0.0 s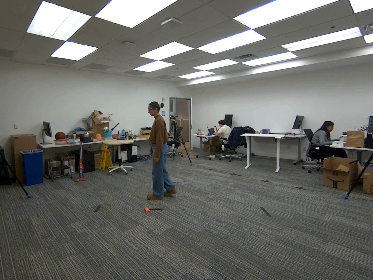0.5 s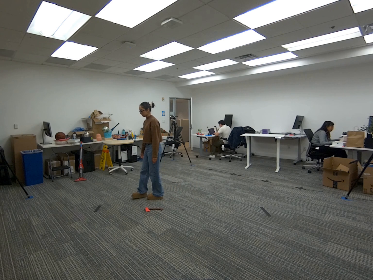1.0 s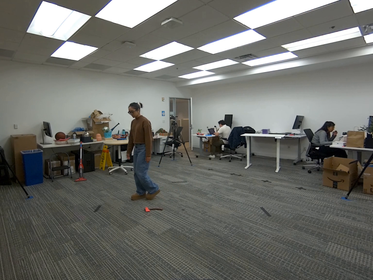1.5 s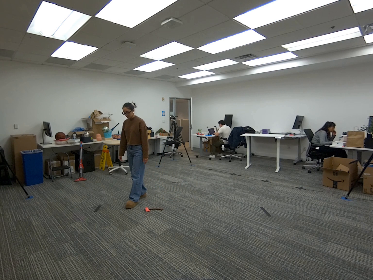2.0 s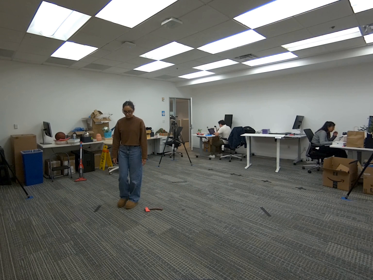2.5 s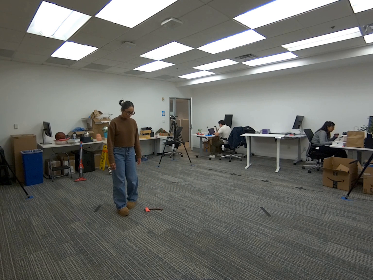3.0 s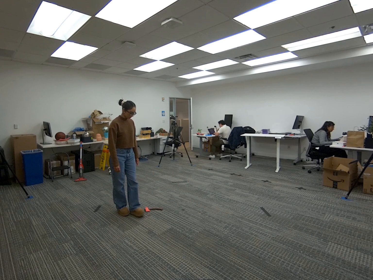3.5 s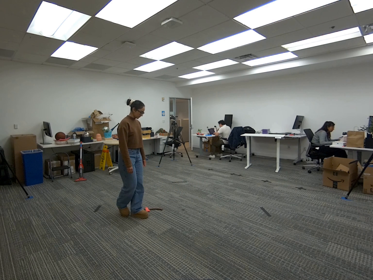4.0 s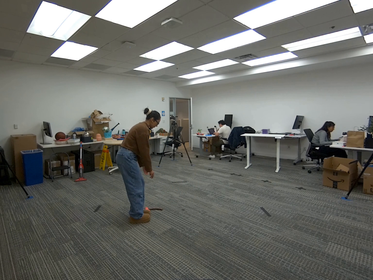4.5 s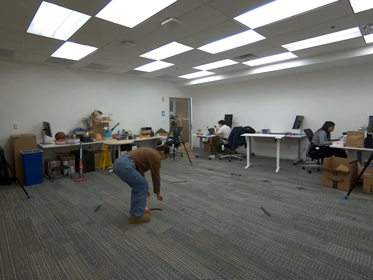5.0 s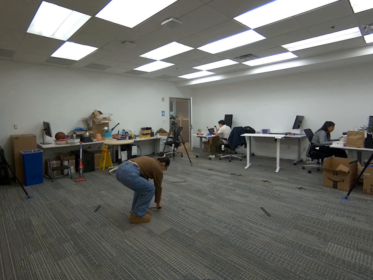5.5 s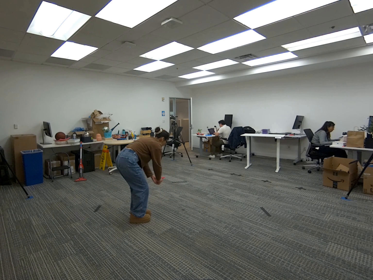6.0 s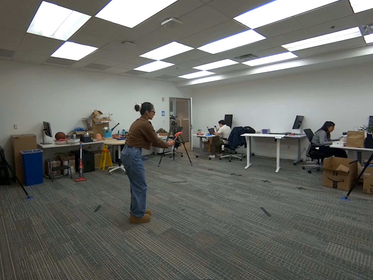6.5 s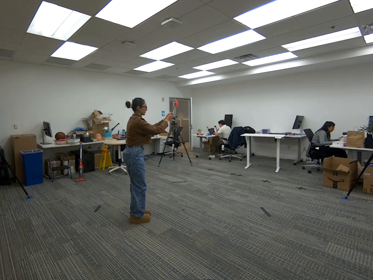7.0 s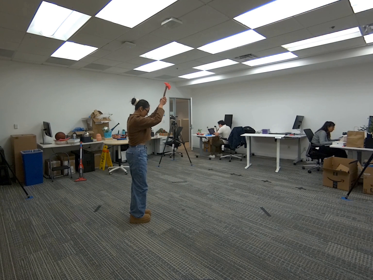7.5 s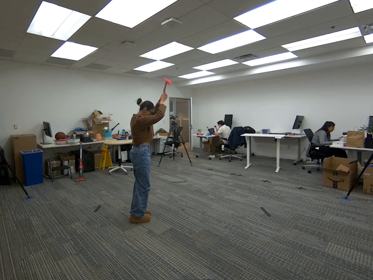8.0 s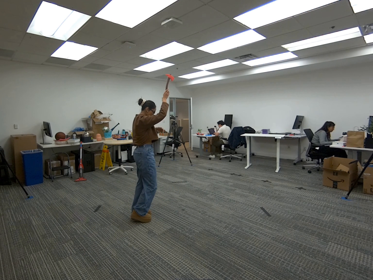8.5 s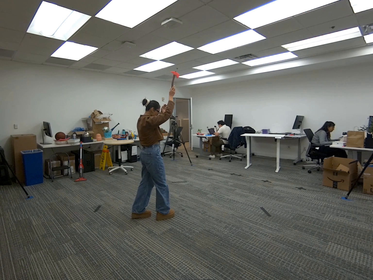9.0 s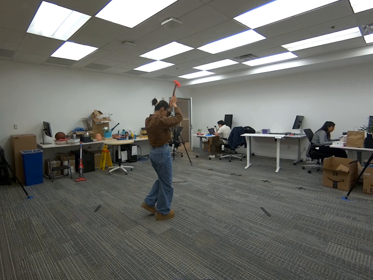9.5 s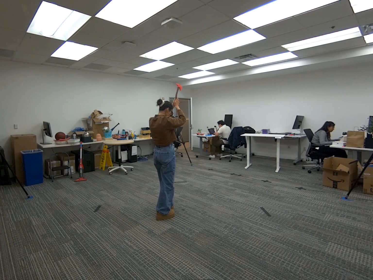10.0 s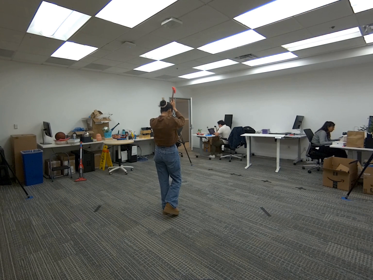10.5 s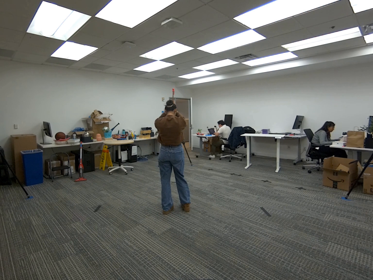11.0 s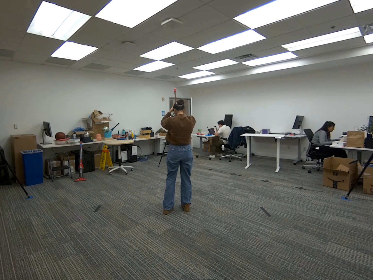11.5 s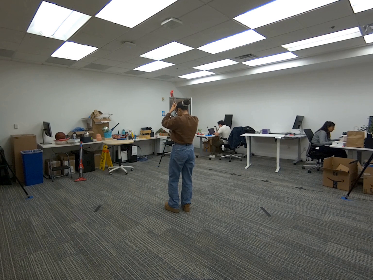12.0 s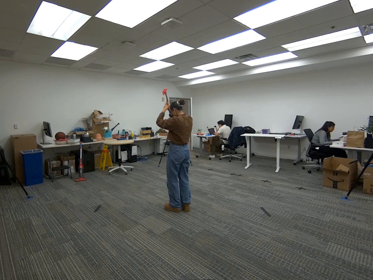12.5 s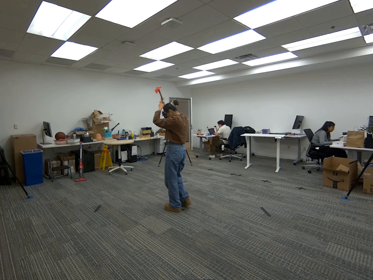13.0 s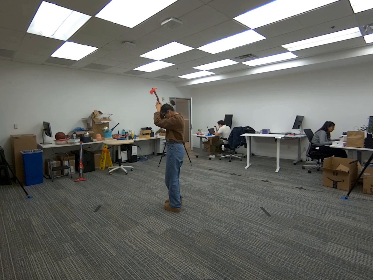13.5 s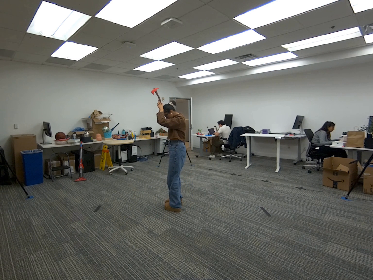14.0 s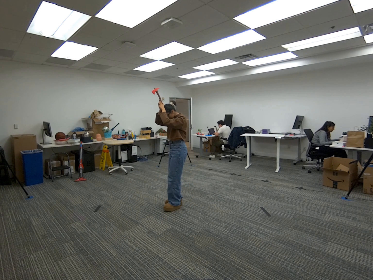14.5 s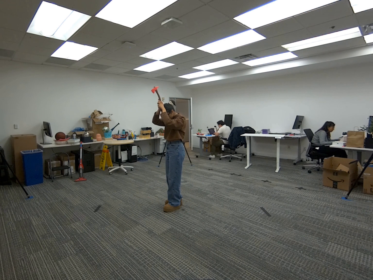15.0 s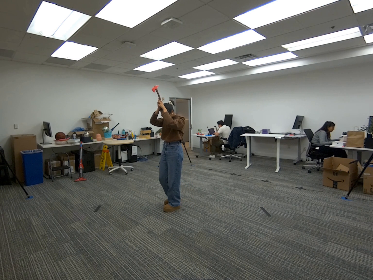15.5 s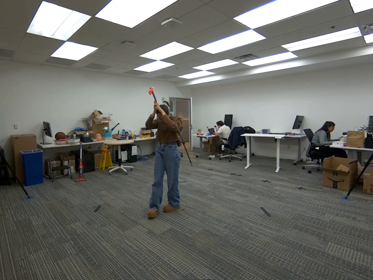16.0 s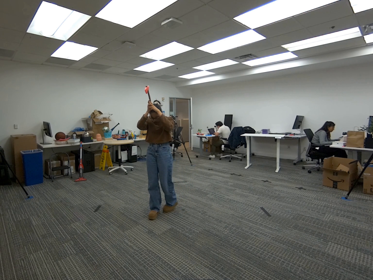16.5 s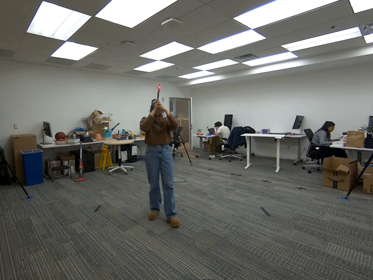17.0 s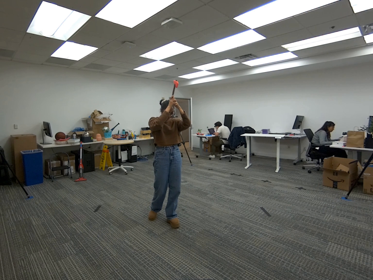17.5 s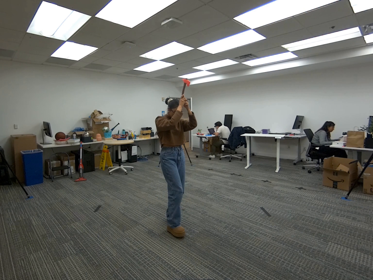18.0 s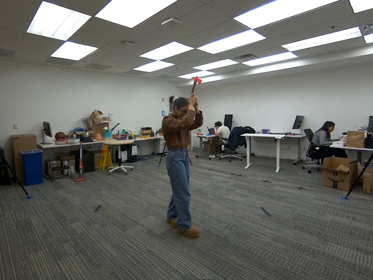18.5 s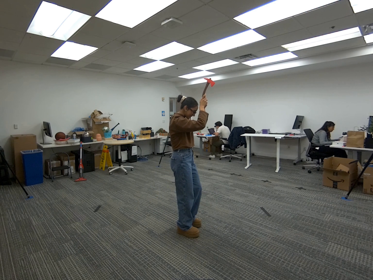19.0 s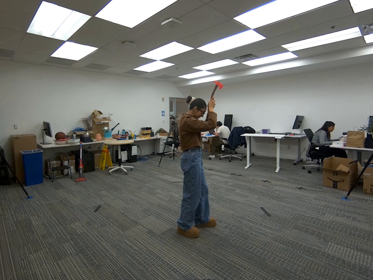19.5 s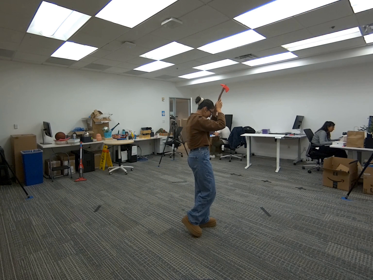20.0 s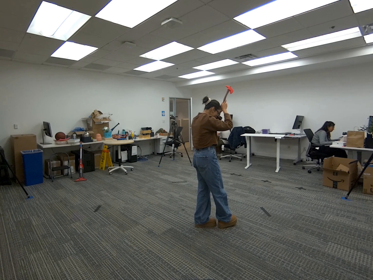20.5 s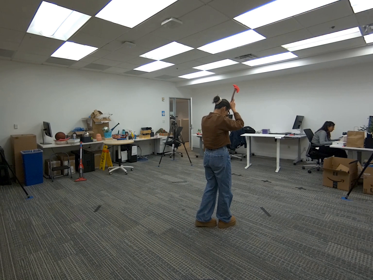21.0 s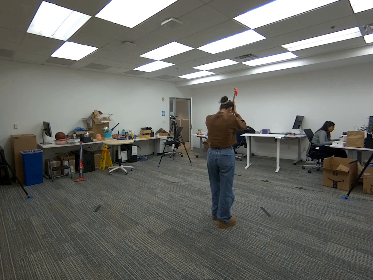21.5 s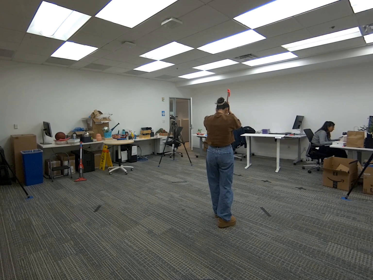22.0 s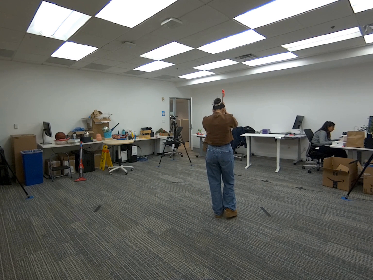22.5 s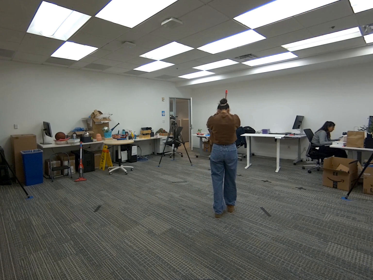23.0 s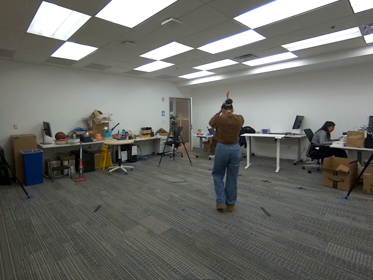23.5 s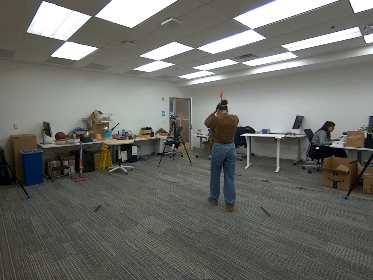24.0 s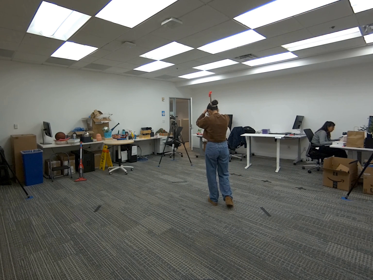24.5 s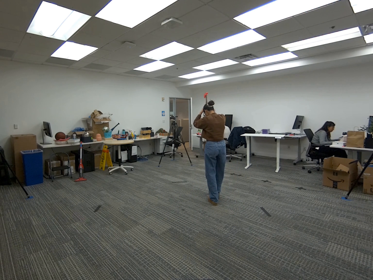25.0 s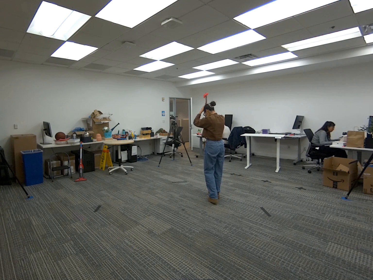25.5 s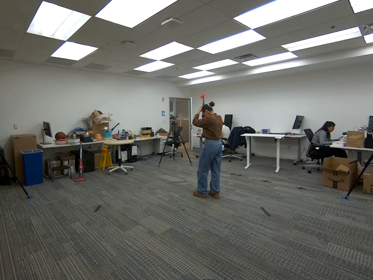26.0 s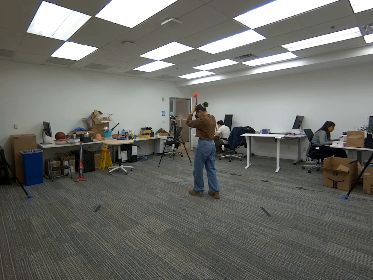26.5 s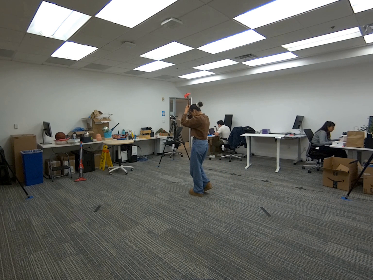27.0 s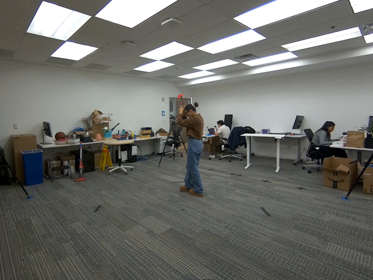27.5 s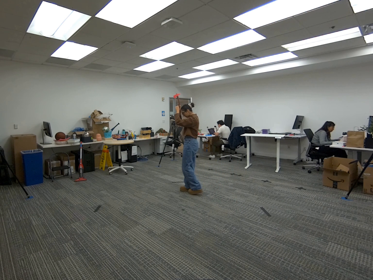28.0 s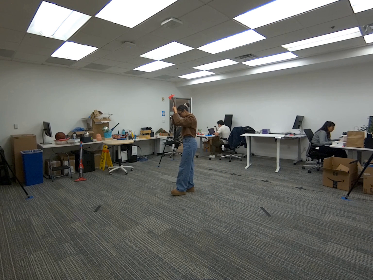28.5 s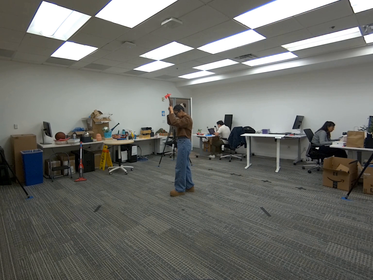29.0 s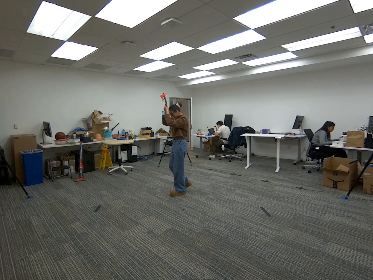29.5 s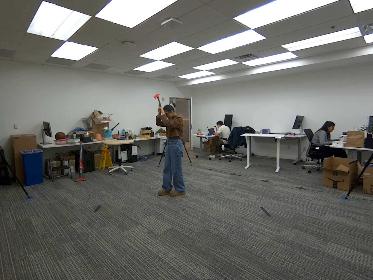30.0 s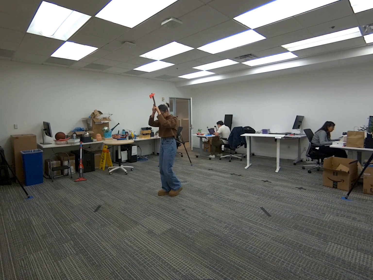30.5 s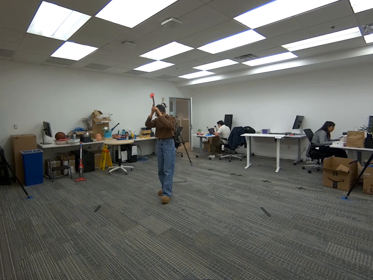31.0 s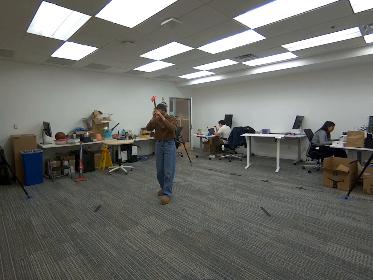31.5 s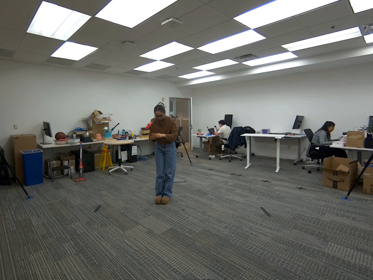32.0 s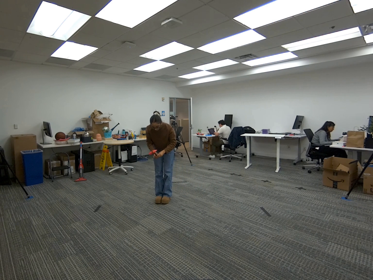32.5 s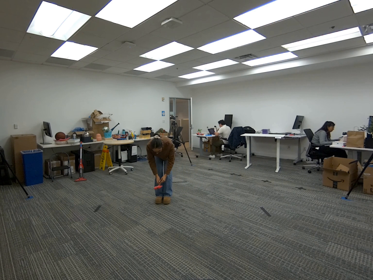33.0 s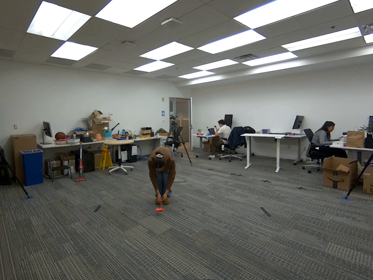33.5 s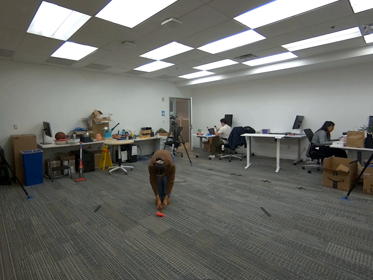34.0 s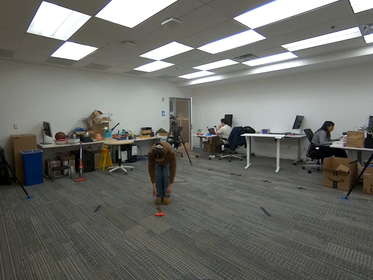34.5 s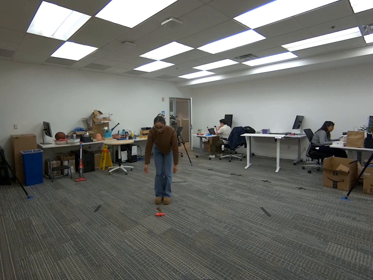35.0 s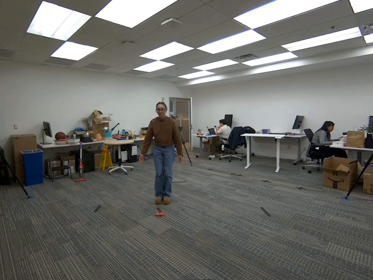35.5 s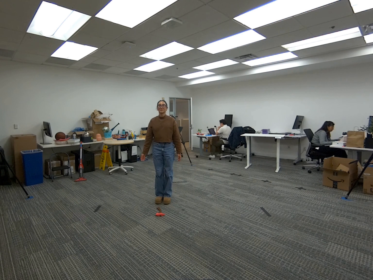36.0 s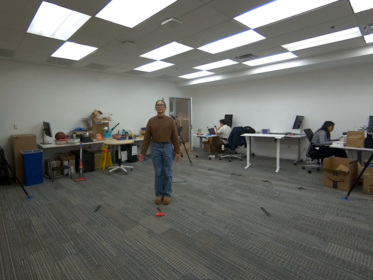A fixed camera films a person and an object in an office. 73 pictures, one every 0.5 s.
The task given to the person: Walk to the hatchet on the ground and bend down to pick it up with both hands. Raise the hatchet above your head and hold it while you walk around. Continue walking with the hatchet raised until the end of the scene. When you are finished, lower the hatchet and place it back on the ground.
